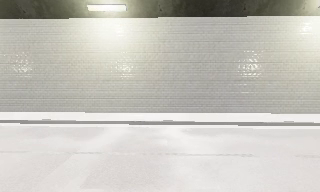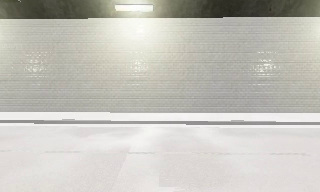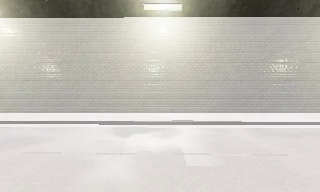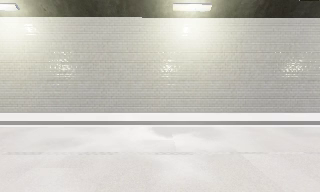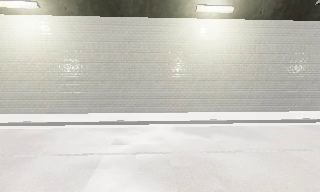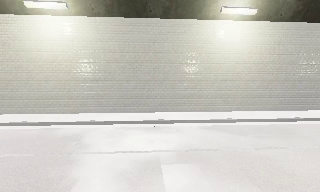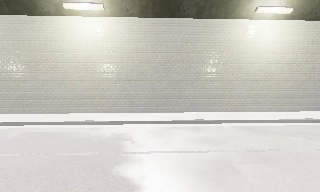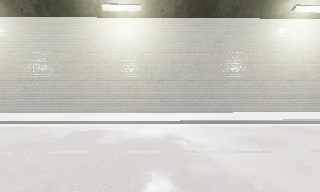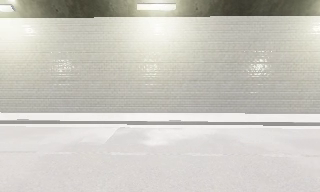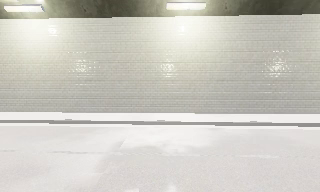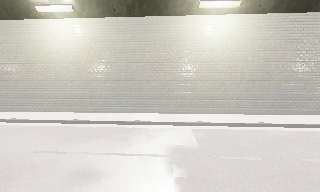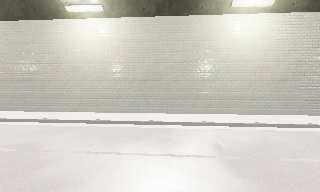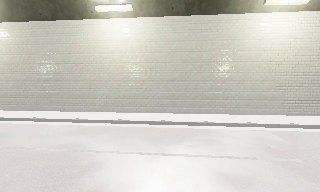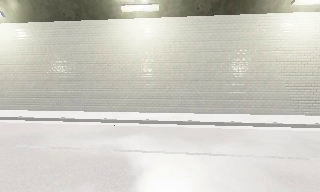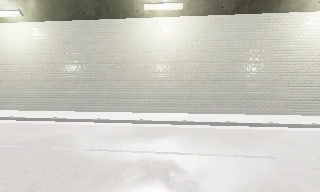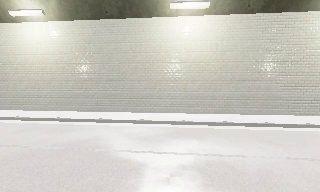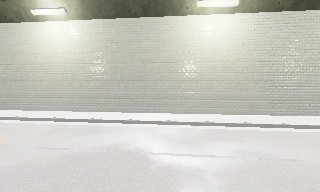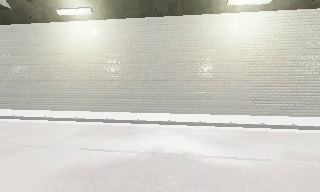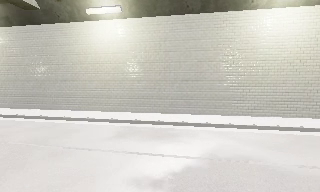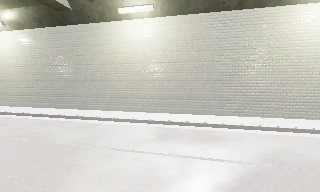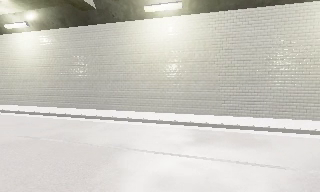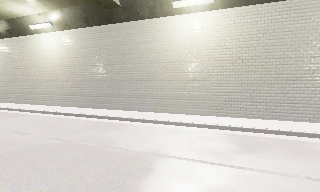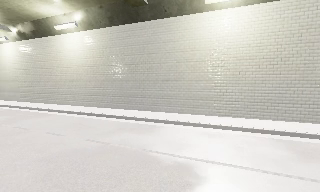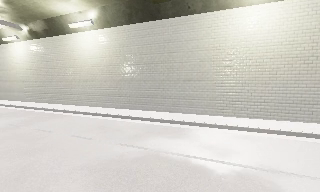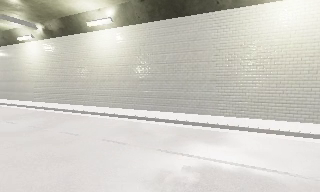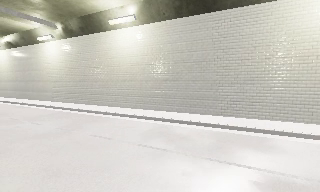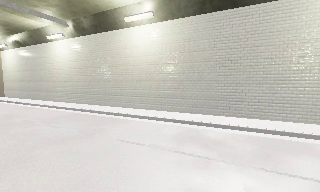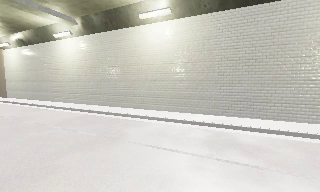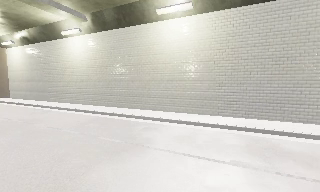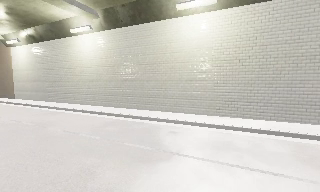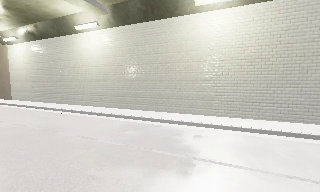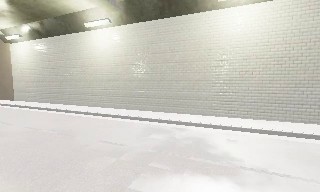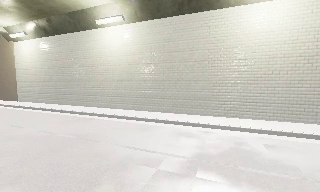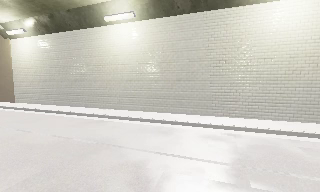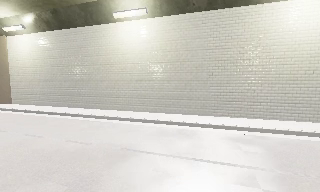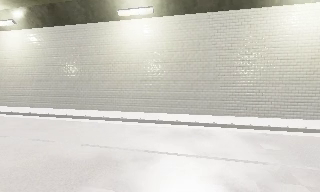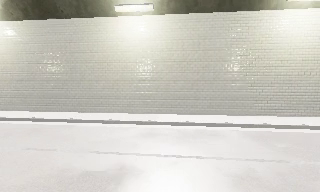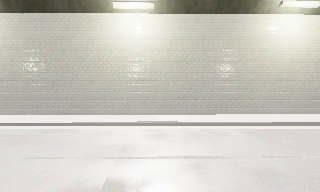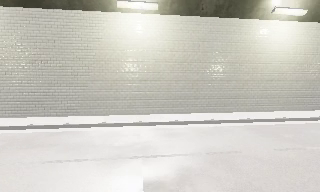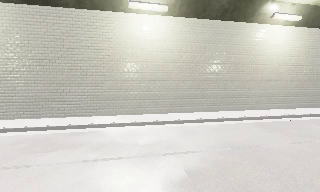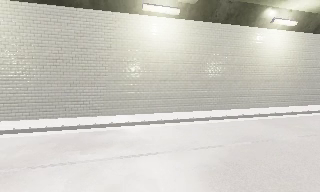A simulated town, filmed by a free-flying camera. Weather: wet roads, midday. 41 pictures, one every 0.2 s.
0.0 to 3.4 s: The camera travels to its left, about 25 m, so close, fixed things drift to the right.
3.4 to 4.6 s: The camera pans to its left, which is counterclockwise from overhead, by about 15 degrees. It travels to its left, about 7 m, so close, fixed things drift to the right.
4.6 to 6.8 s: The camera travels to its left and forward, about 13 m, so close, fixed things drift to the right.
6.8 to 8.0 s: The camera pans to its right, which is clockwise from overhead, by about 35 degrees. It travels to its left, about 6 m.
The film runs forward here.
